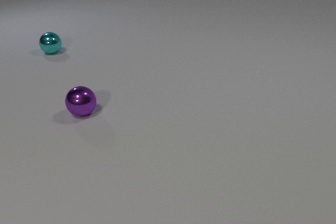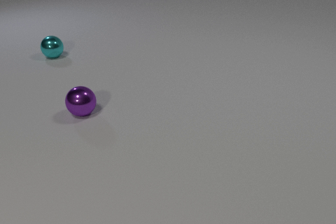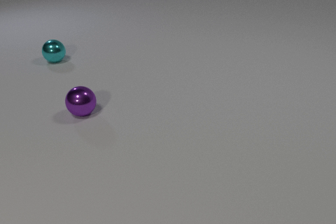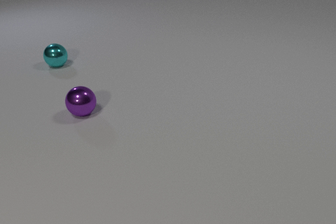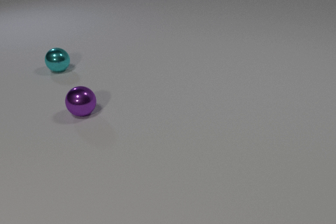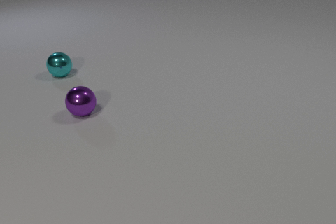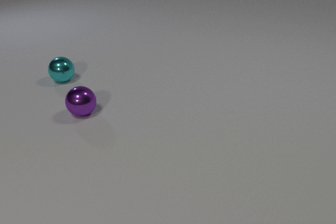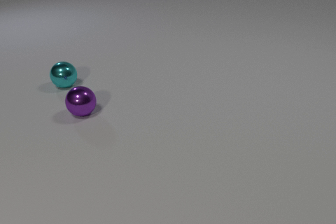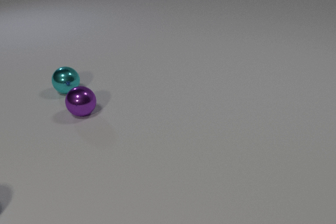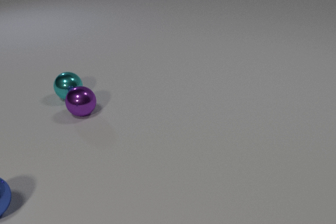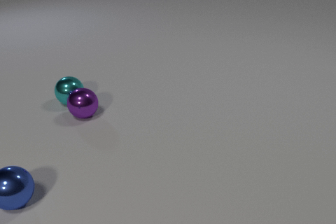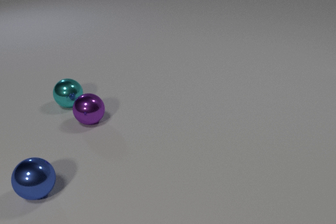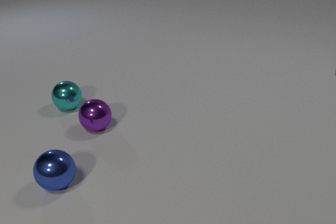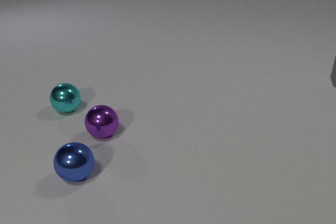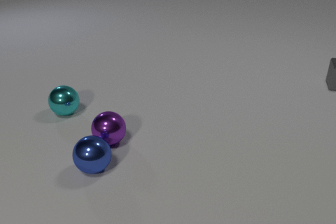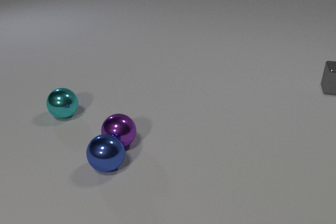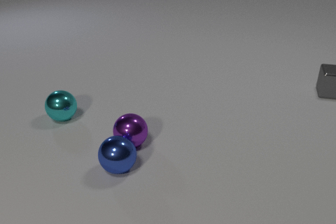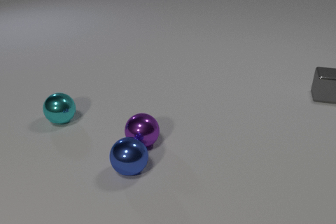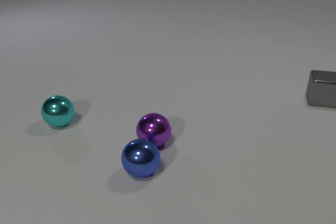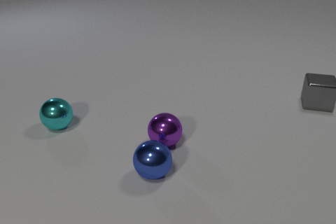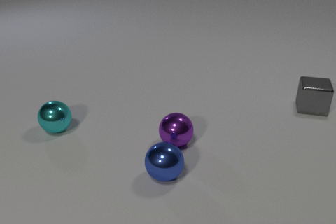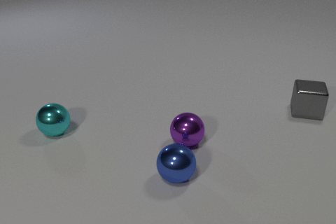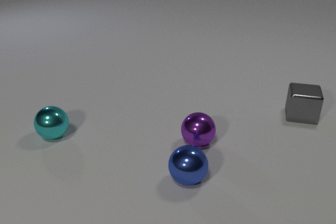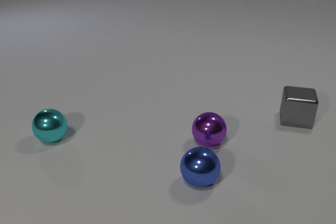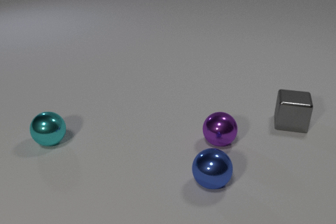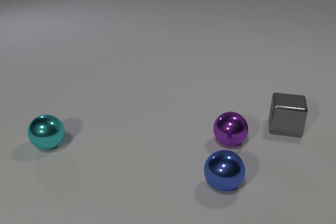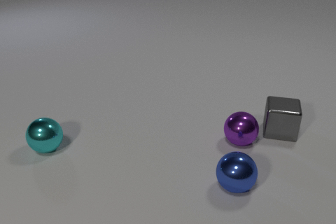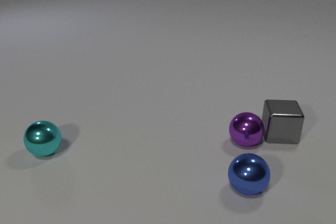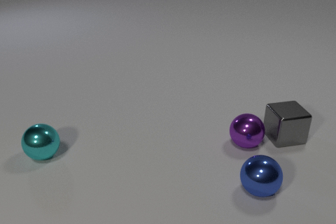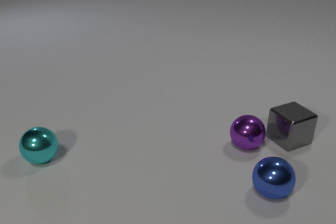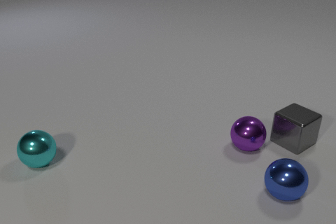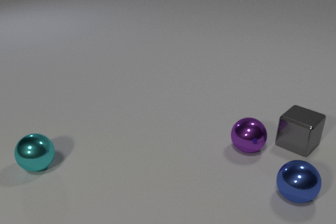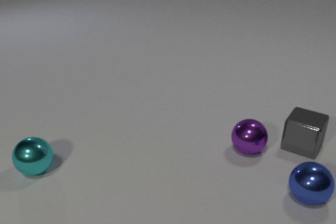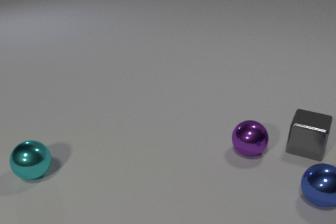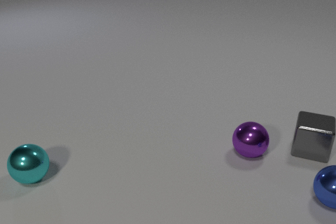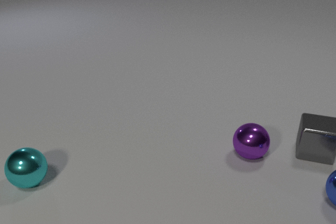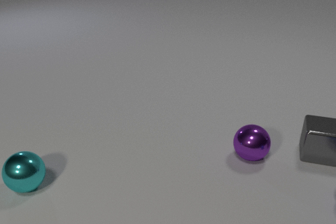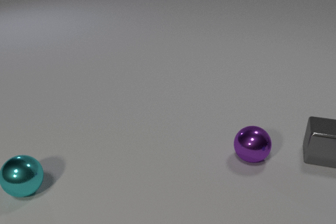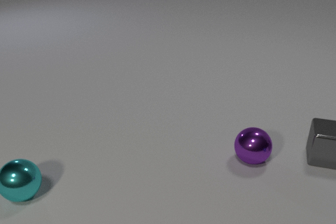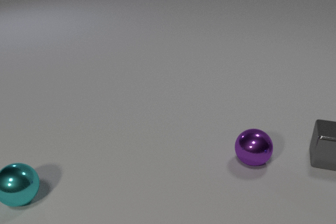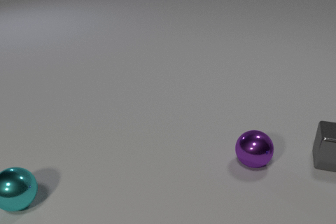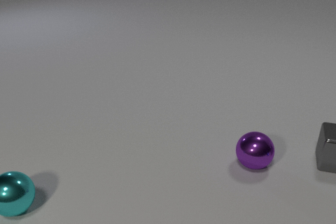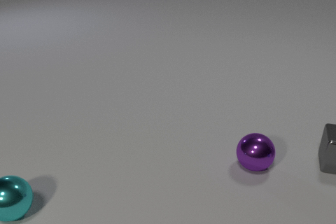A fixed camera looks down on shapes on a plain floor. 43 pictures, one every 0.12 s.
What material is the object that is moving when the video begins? metal.
How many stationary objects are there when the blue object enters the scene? 1.
How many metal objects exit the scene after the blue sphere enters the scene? 1.
0.00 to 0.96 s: The cyan metal sphere rolls toward the camera.
0.96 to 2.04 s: The cyan metal sphere rolls toward the camera. The purple metal sphere rolls toward the camera and to the right. The blue metal sphere comes in at the left edge, rolls to the right. The gray metal cube comes in at the right edge, slides toward the camera. The cyan metal sphere and the purple metal sphere collide. The purple metal sphere and the blue metal sphere collide.
2.04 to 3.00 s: The cyan metal sphere rolls toward the camera. The purple metal sphere rolls to the right. The blue metal sphere rolls to the right. The gray metal cube slides toward the camera and to the left.
3.00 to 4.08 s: The cyan metal sphere rolls toward the camera. The purple metal sphere rolls to the right and toward the camera. The blue metal sphere rolls to the right. The gray metal cube slides toward the camera and to the right, spins counterclockwise seen from above by about 75 degrees, its near face sliding to the right. The purple metal sphere and the gray metal cube collide.
4.08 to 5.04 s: The cyan metal sphere rolls toward the camera and to the left. The purple metal sphere rolls toward the camera. The blue metal sphere rolls to the right, leaves at the right edge. The gray metal cube slides to the right and toward the camera.
